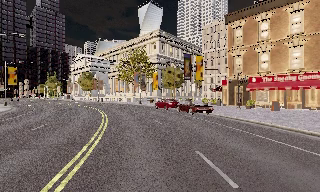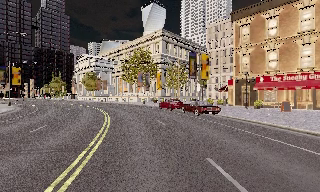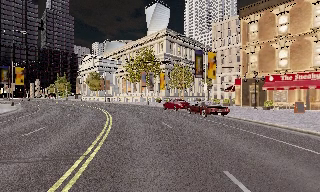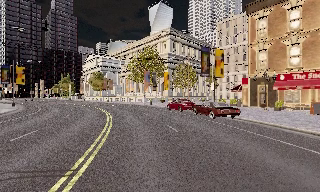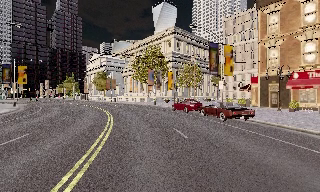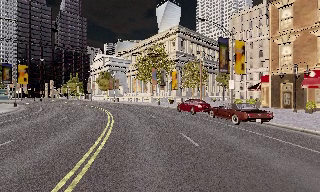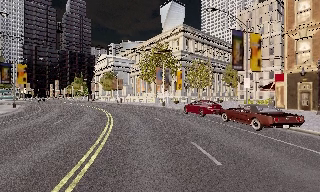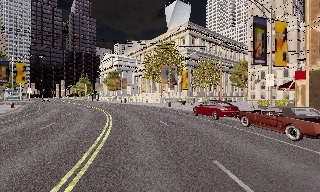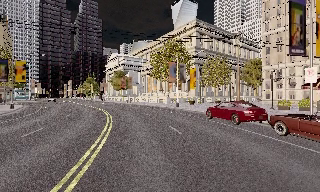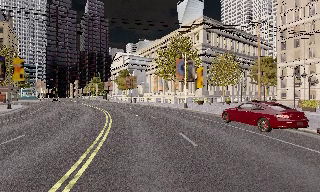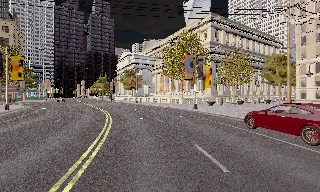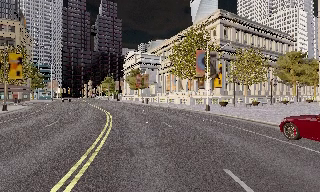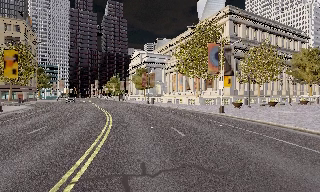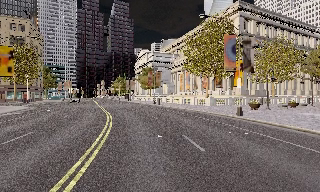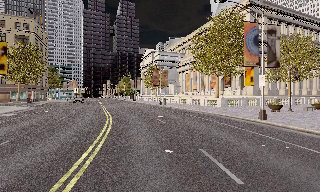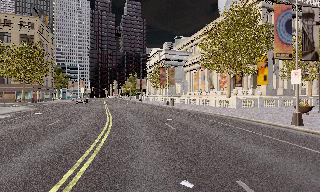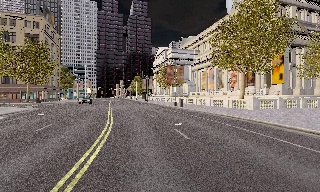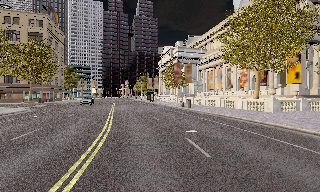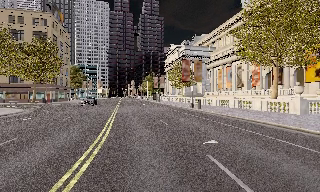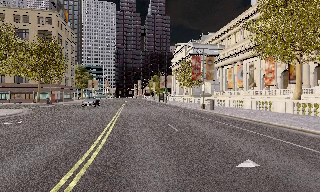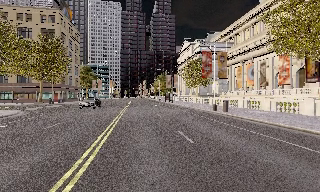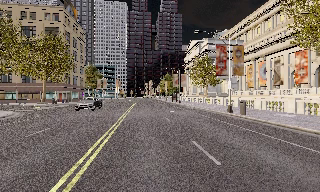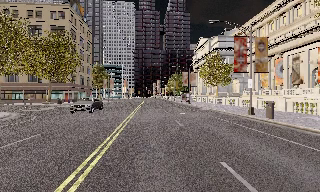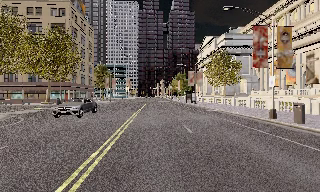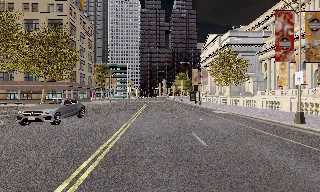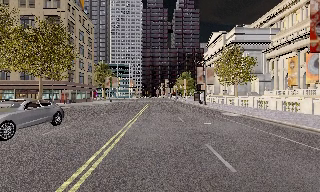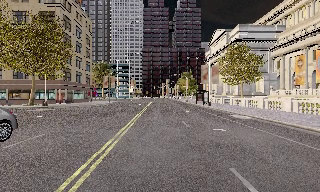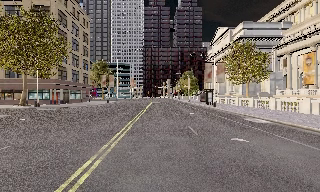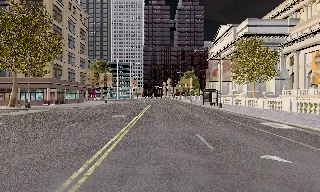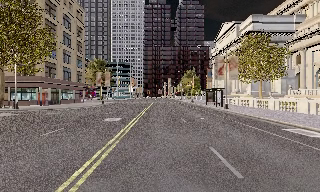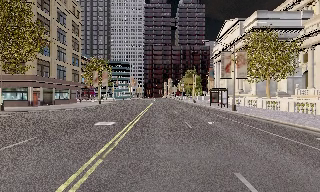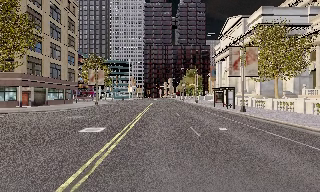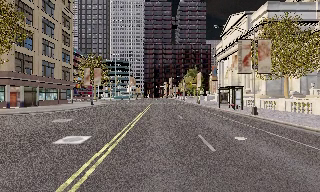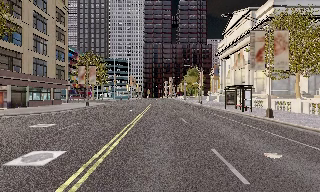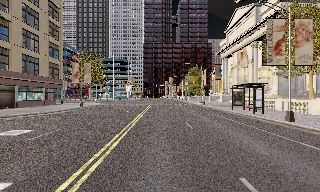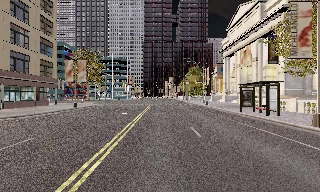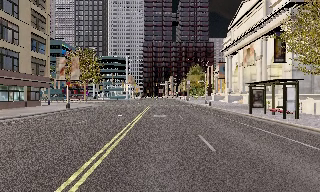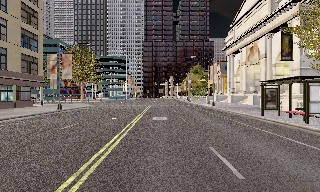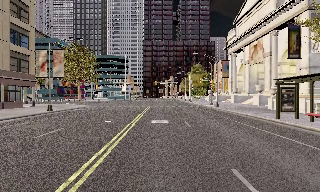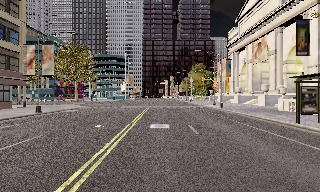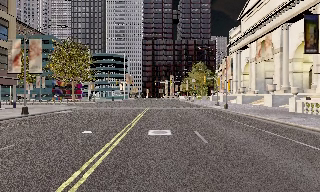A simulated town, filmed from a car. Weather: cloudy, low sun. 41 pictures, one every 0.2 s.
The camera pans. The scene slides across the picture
to the right.
The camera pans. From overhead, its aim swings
counterclockwise.
0.0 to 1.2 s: The camera travels forward, about 6 m, so what stands in front looms larger. It gains speed.
1.2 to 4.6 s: The scene slides to the right, as the camera pans about 35 degrees to its left. It travels forward, about 30 m.
4.6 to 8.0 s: The camera travels forward, about 30 m, so what stands in front looms larger.
The film runs forward here.
